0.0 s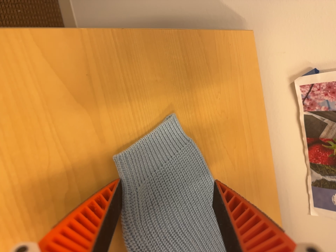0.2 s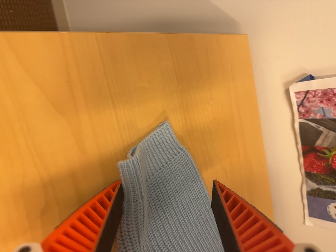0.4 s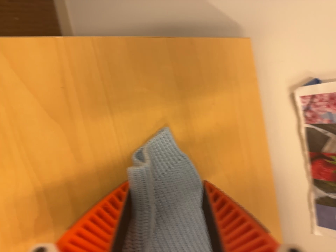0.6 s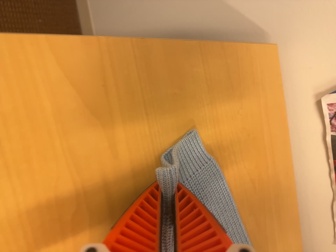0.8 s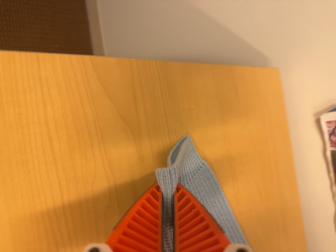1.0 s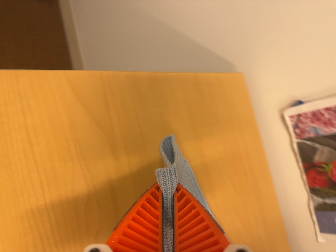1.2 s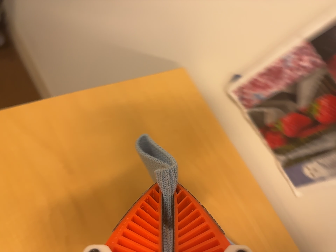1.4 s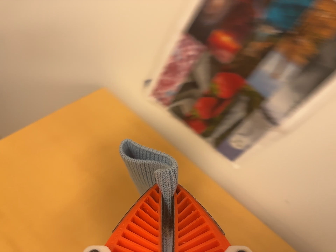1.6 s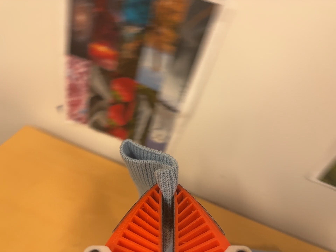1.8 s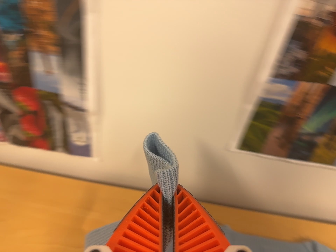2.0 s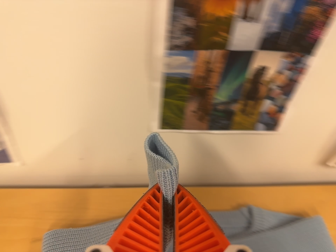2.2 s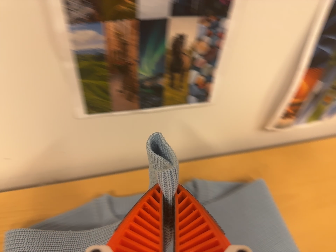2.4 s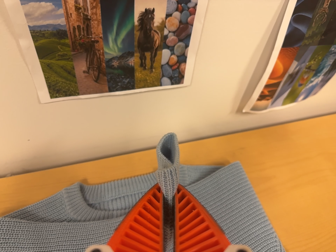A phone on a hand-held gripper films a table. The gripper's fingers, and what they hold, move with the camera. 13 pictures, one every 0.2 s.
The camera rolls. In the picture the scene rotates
counterclockwise.
0.0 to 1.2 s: The camera travels backward, to its right and toward the bottom of its view, about 10 cm, so what stands in front gets smaller. Its aim tips toward the top of its view by about 15 degrees, and the scene shifts downward. It rolls about its line of sight by about 15 degrees, and the scene rotates counterclockwise.
1.2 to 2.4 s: The camera swings to its right by about 30 degrees, and the scene slides to the left. It travels to its right, about 50 cm, so close, fixed things drift to the left. It rolls about its line of sight by about 70 degrees, and the scene rotates counterclockwise.
The film runs forward here.
